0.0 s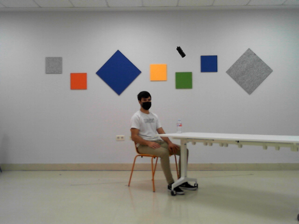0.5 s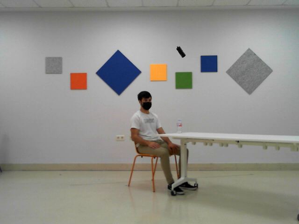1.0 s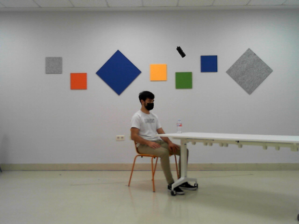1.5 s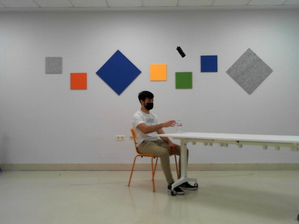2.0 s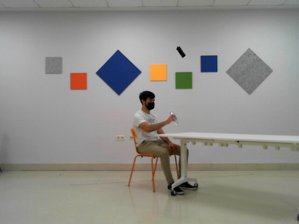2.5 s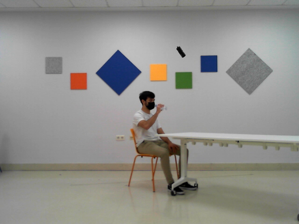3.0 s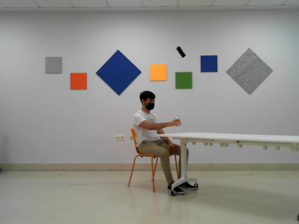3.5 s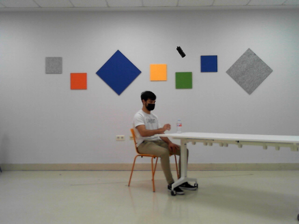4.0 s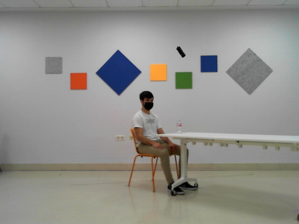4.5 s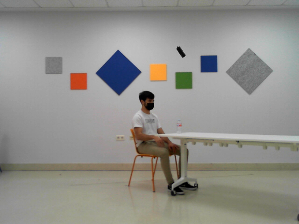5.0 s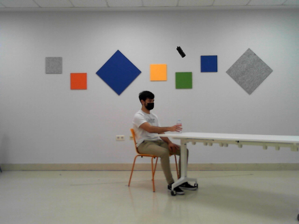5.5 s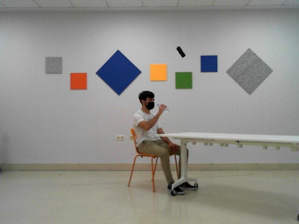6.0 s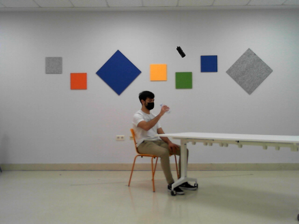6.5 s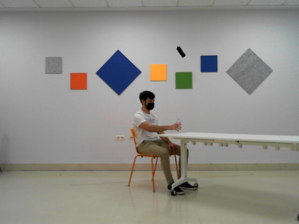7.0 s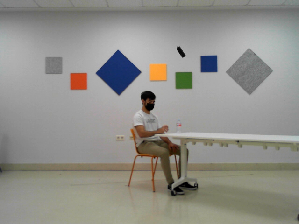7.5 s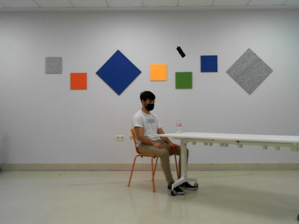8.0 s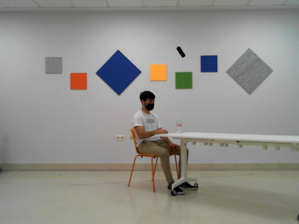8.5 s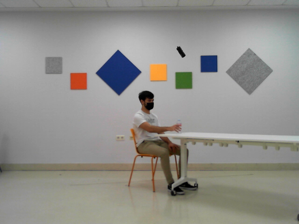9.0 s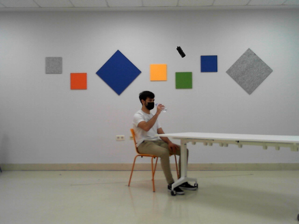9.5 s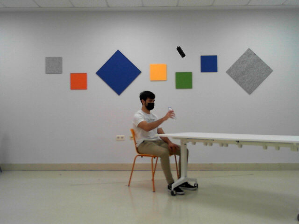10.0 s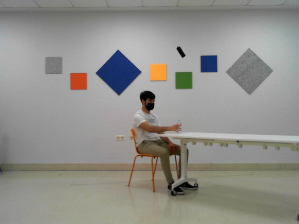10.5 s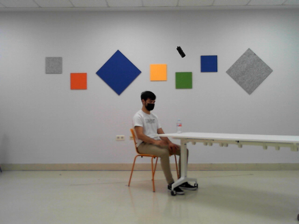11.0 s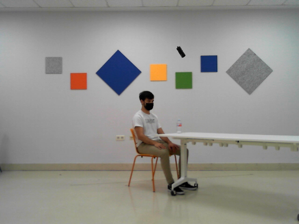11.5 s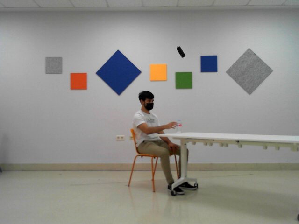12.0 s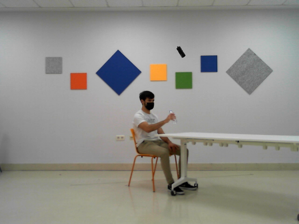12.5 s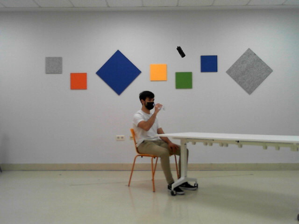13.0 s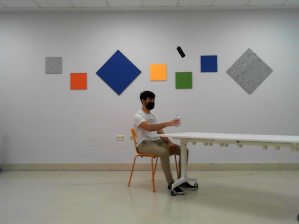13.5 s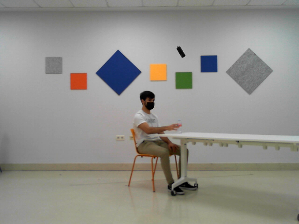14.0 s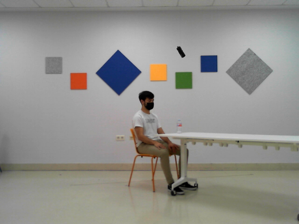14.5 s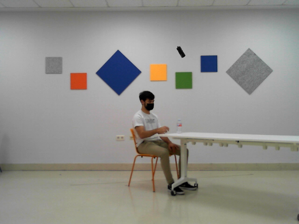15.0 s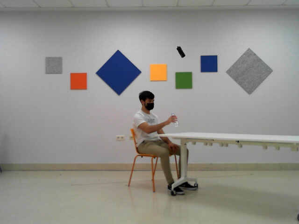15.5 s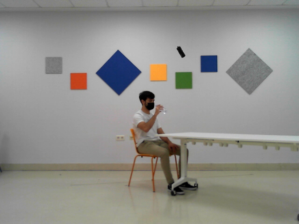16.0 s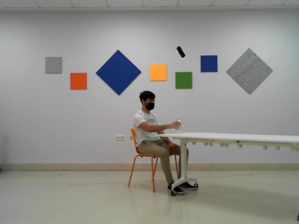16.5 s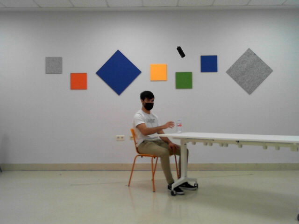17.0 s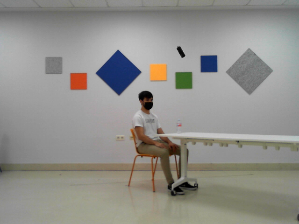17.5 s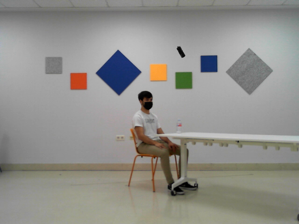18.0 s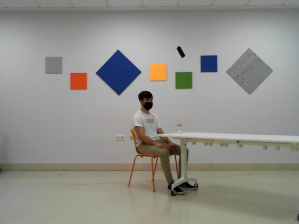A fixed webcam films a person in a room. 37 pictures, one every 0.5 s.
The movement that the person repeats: Drink from a bottle, right hand.
